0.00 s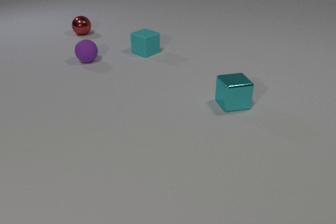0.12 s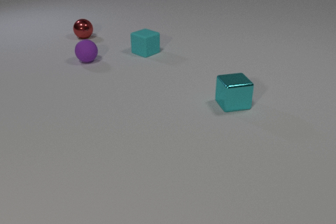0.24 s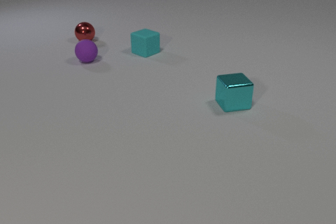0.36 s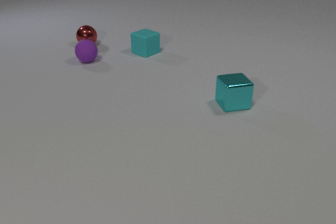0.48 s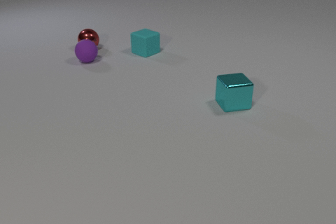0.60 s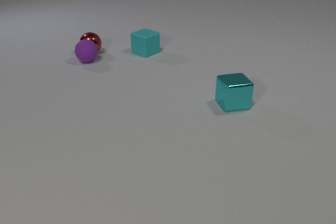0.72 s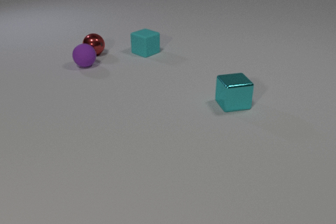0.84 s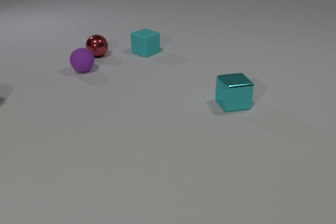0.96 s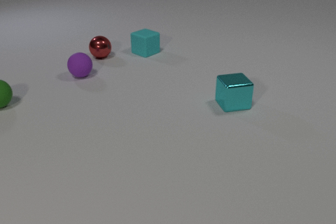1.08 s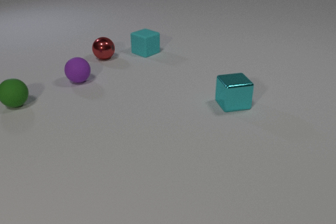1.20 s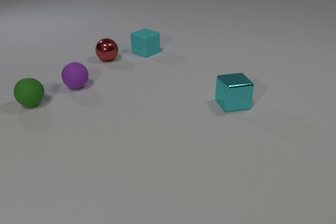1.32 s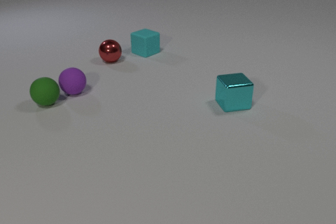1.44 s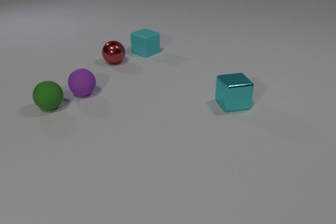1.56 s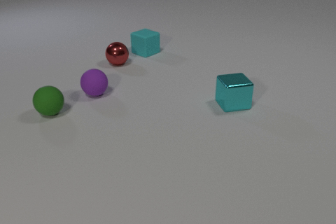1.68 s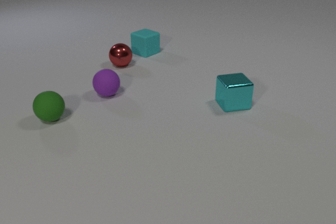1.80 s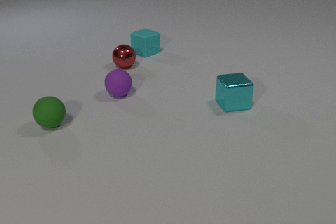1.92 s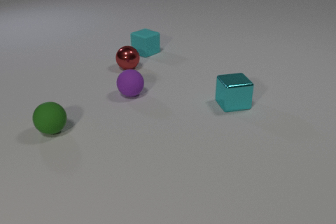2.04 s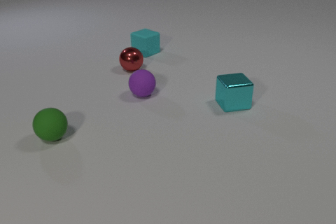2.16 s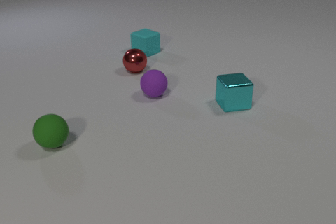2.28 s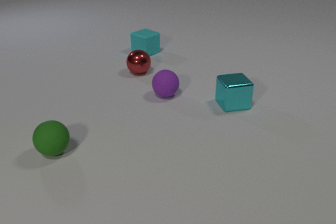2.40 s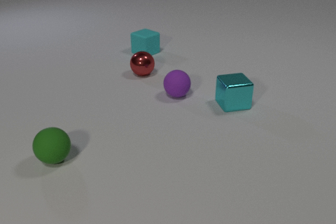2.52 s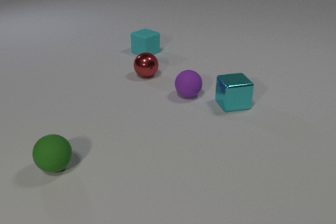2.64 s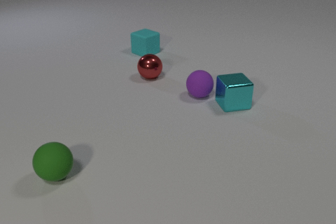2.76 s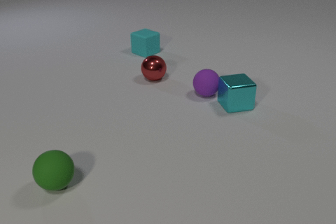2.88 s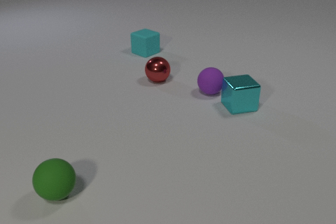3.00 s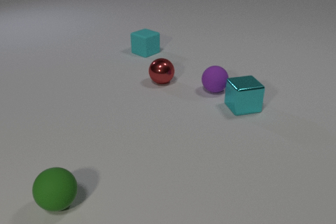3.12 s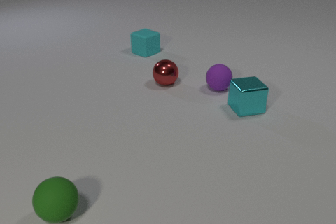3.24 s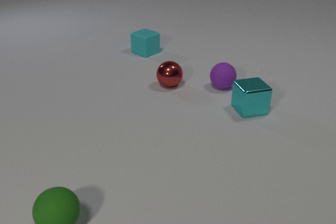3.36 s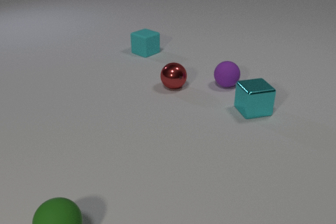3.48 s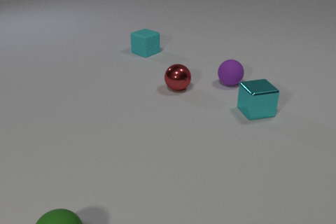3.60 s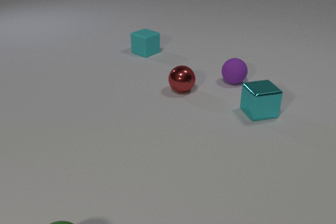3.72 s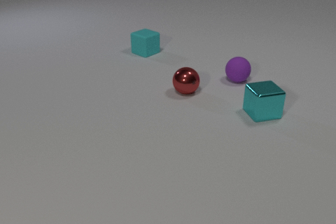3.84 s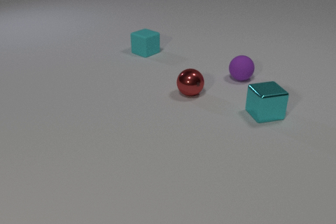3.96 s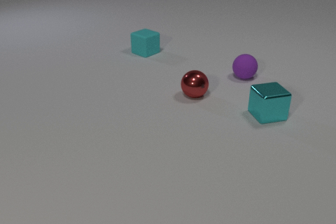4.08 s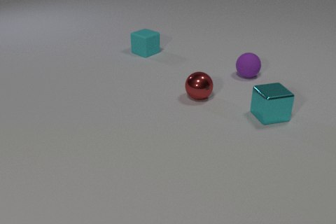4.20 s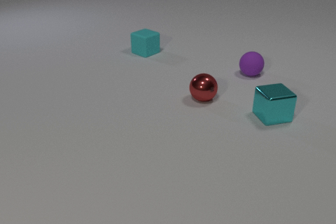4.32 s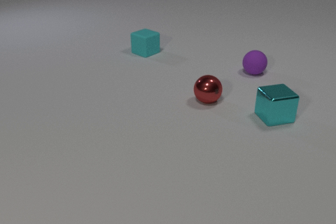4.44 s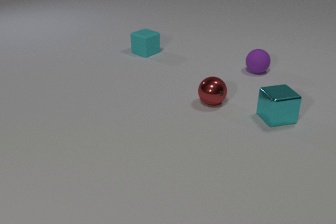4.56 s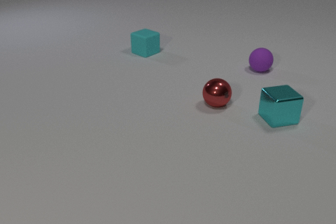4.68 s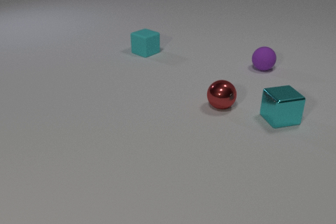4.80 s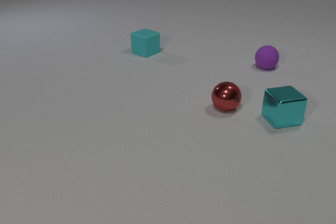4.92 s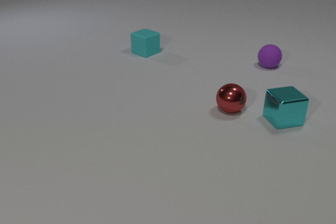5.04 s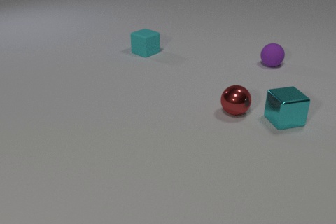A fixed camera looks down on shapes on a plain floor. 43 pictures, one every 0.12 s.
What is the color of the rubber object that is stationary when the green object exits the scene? cyan.
How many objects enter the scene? 1.
What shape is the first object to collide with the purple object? sphere.
0.00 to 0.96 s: The red metal sphere rolls toward the camera. The purple rubber sphere rolls toward the camera. The green rubber sphere comes in at the left edge, rolls to the right. The red metal sphere and the purple rubber sphere collide.
0.96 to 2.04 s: The red metal sphere rolls toward the camera and to the right. The purple rubber sphere rolls to the right and toward the camera. The green rubber sphere rolls toward the camera and to the right. The purple rubber sphere and the green rubber sphere collide.
2.04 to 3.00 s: The red metal sphere rolls toward the camera and to the right. The purple rubber sphere rolls to the right. The cyan metal cube slides to the right. The green rubber sphere rolls toward the camera. The purple rubber sphere and the cyan metal cube collide.
3.00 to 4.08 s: The red metal sphere rolls to the right and toward the camera. The purple rubber sphere rolls away from the camera and to the right. The cyan metal cube slides to the right and toward the camera. The green rubber sphere rolls toward the camera, leaves at the bottom edge.
4.08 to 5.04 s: The red metal sphere rolls to the right and toward the camera. The purple rubber sphere rolls away from the camera and to the right. The cyan metal cube slides to the right.
